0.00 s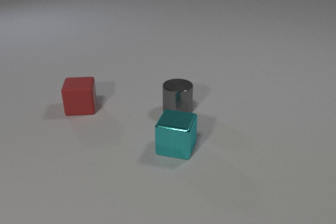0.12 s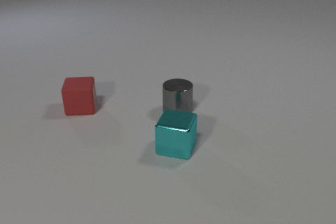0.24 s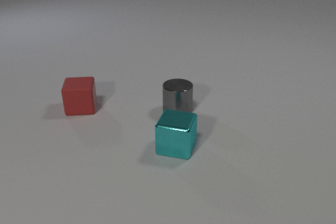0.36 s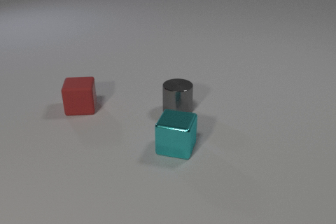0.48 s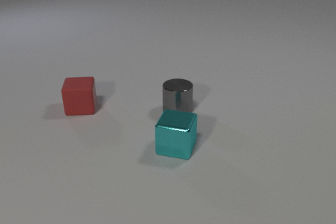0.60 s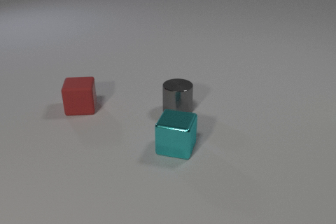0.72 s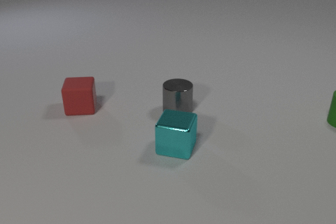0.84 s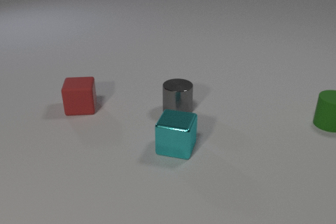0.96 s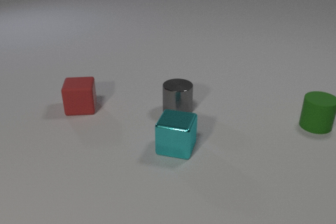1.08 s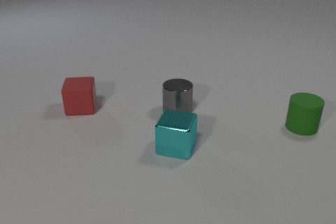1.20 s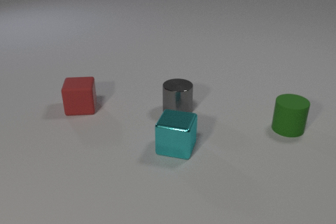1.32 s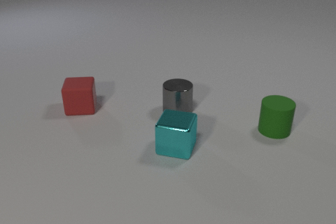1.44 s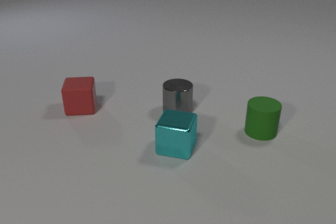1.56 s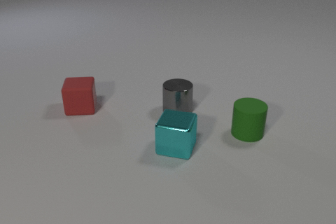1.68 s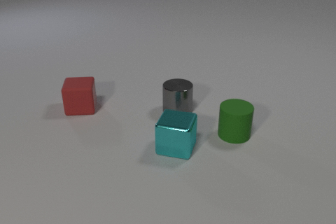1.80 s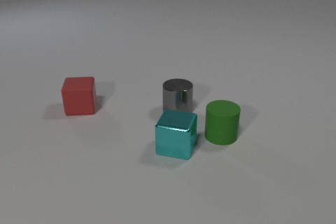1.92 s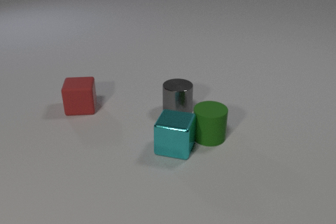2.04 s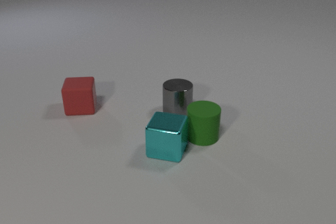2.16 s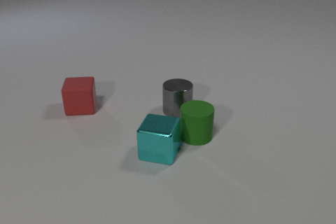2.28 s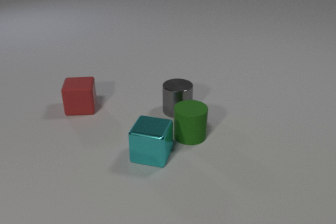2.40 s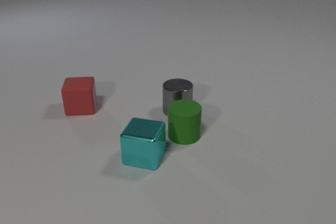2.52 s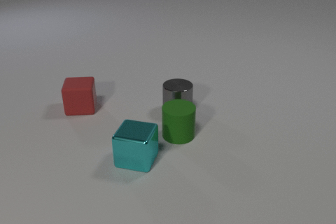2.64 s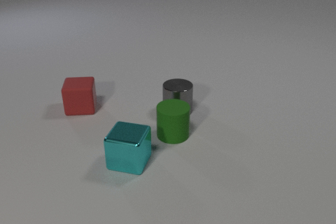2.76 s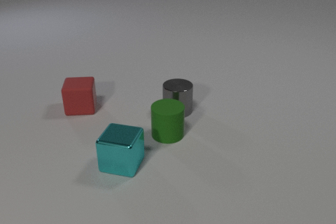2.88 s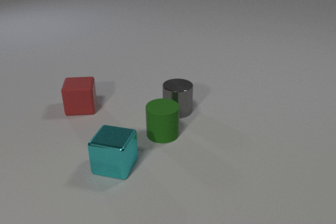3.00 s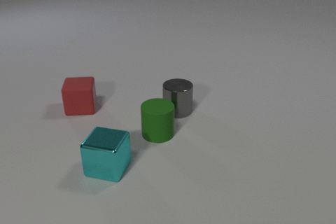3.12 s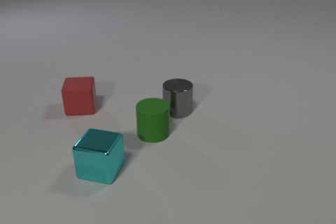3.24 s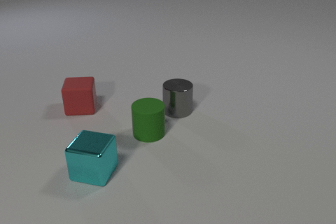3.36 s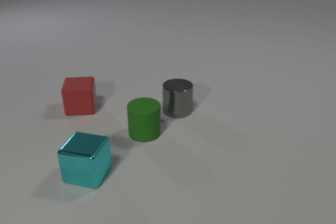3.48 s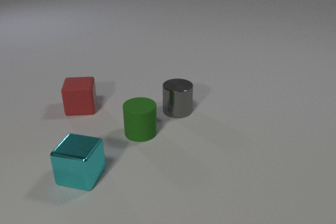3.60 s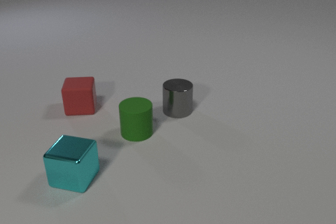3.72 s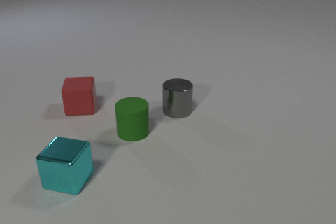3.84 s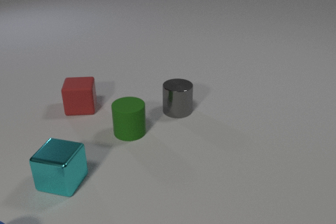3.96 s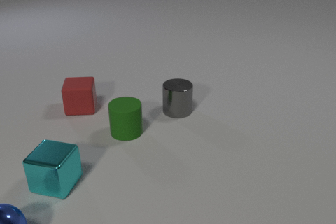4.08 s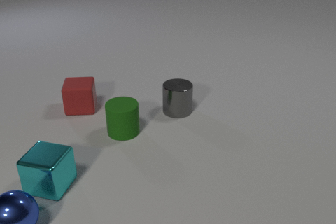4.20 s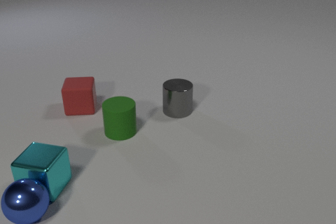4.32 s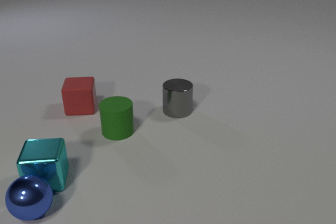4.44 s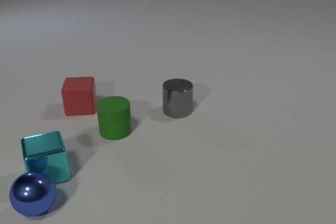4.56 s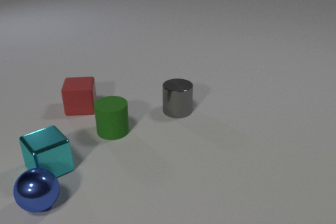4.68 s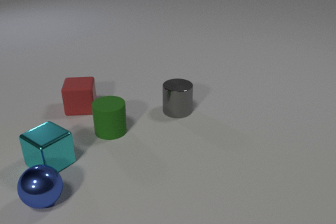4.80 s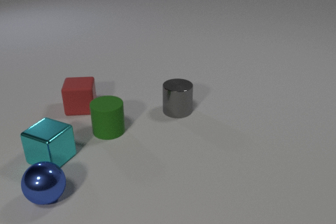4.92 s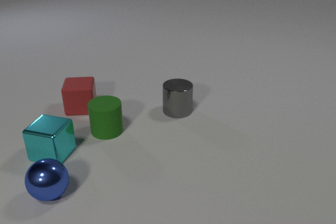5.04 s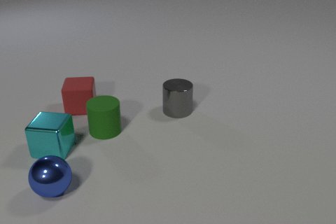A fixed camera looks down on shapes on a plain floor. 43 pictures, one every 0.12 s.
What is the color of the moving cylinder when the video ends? green.
What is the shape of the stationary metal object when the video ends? cylinder.
Are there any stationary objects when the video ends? yes.
0.00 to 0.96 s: The green rubber cylinder comes in at the right edge, slides to the left and toward the camera.
0.96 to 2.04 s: The green rubber cylinder slides to the left and toward the camera. The cyan metal cube slides to the left. The green rubber cylinder and the cyan metal cube collide.
2.04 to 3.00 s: The green rubber cylinder slides to the left. The cyan metal cube slides to the left and toward the camera.
3.00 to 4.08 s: The green rubber cylinder slides to the left. The cyan metal cube slides to the left. The blue metal sphere comes in at the bottom edge, rolls away from the camera and to the right.
4.08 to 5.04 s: The green rubber cylinder slides to the left. The cyan metal cube slides away from the camera, spins counterclockwise seen from above by about 105 degrees, its near face sliding to the right. The blue metal sphere rolls away from the camera and to the right. The cyan metal cube and the blue metal sphere collide.
